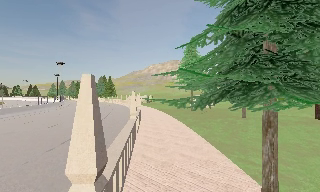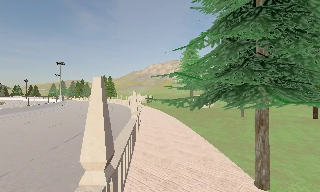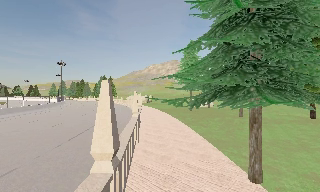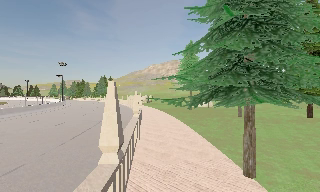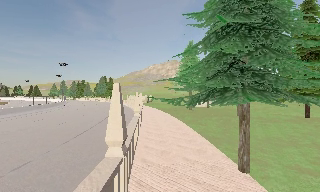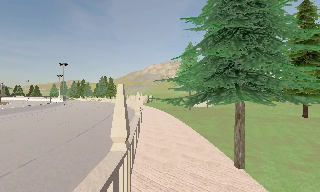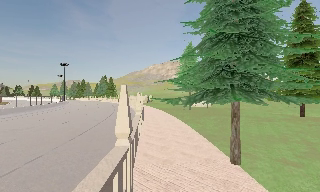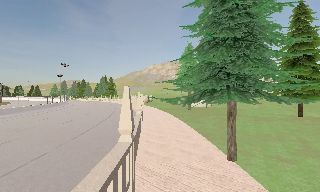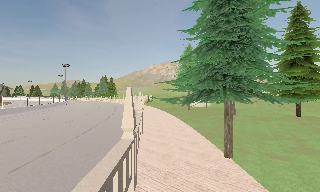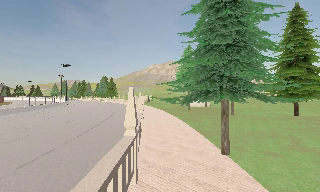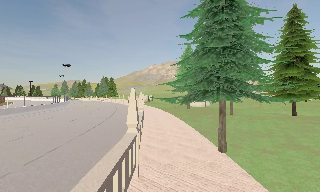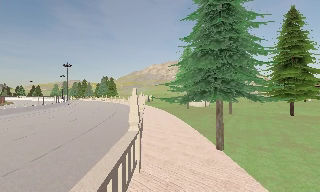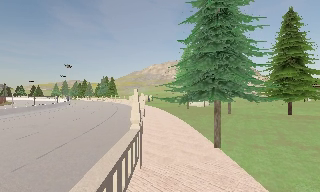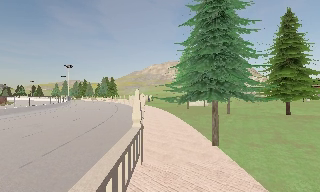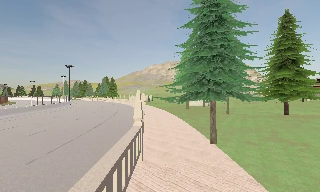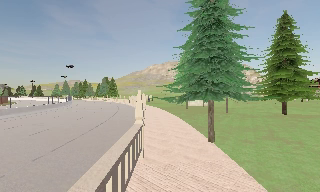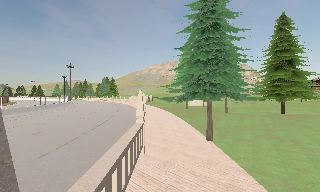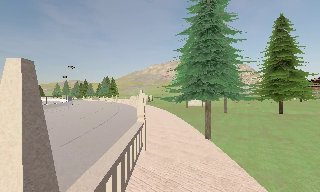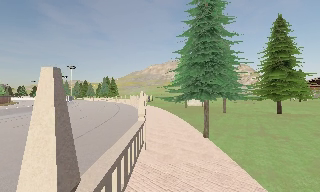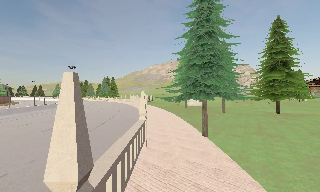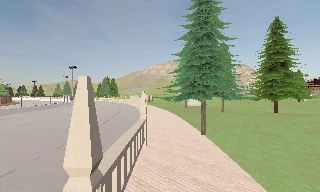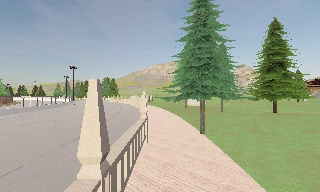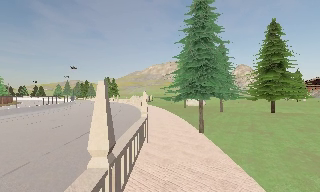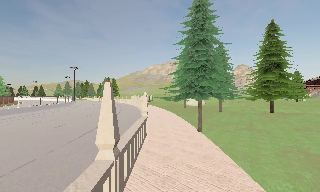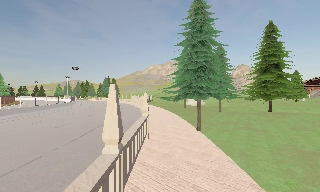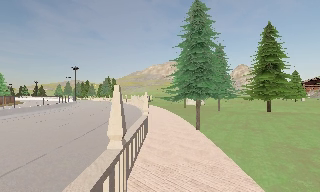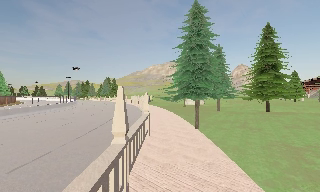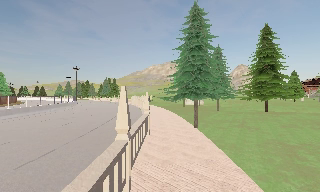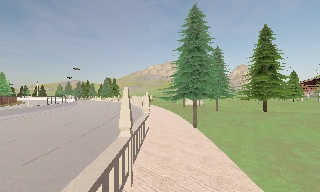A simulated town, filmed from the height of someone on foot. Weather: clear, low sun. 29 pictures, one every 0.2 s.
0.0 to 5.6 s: The camera travels backward, about 9 m, so what stands in front gets smaller.
The film runs backward here.
